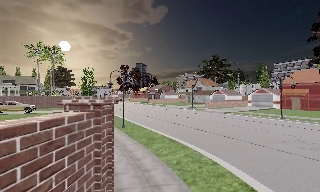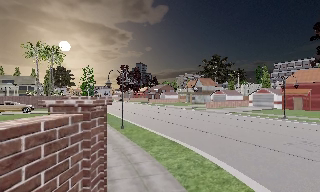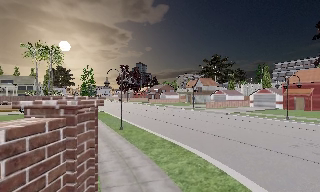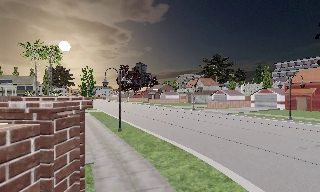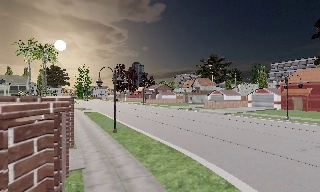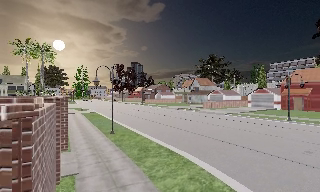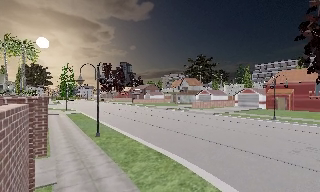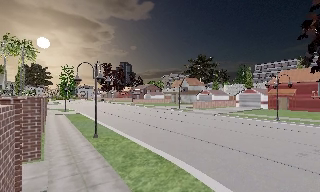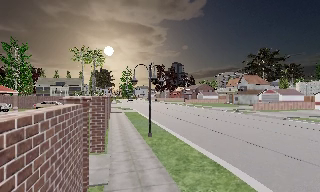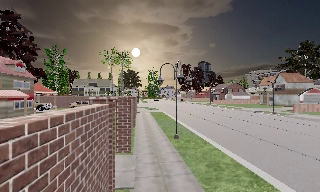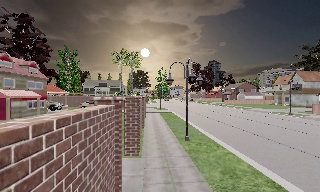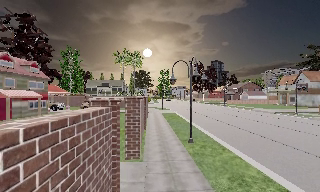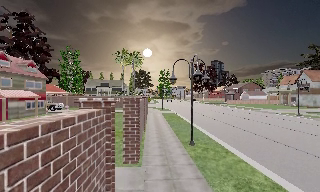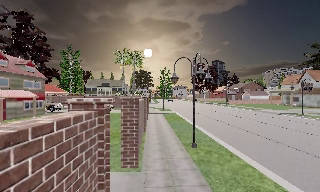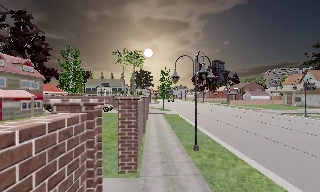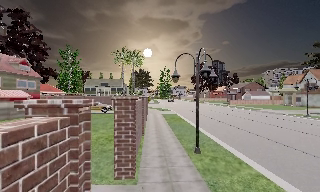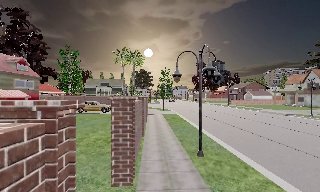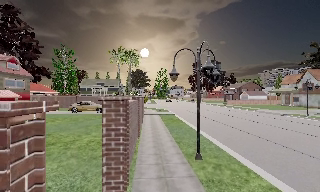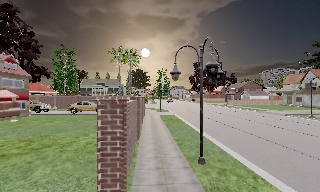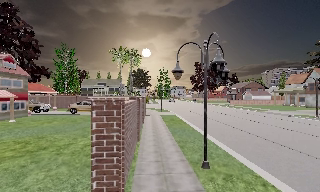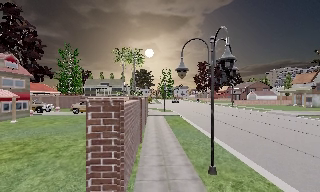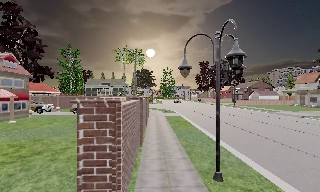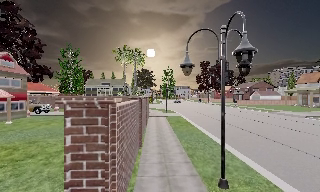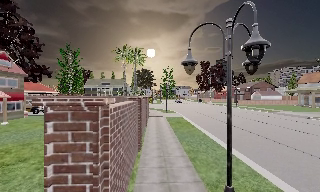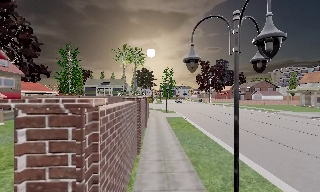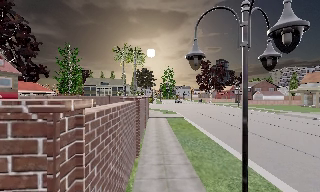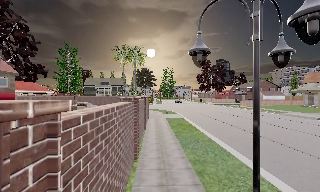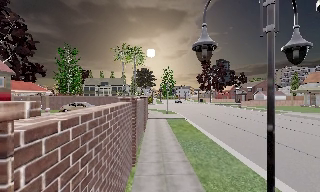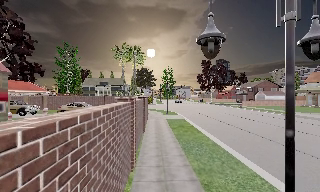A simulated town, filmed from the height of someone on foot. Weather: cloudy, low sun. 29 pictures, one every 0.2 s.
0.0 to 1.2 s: The camera travels forward, about 2.5 m, so what stands in front looms larger.
1.2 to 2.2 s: The scene slides to the right, as the camera pans about 30 degrees to its left. It travels forward, about 2 m.
2.2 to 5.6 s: The camera travels forward, about 6 m, so what stands in front looms larger.
The film runs forward here.
